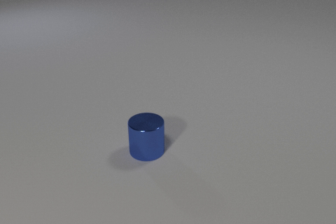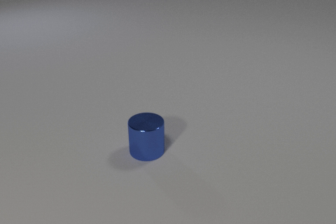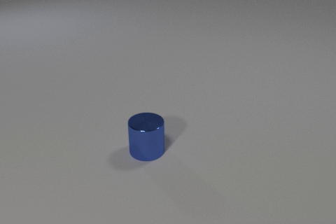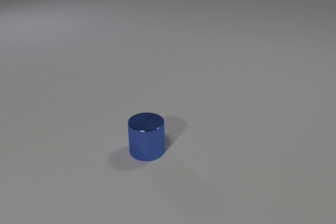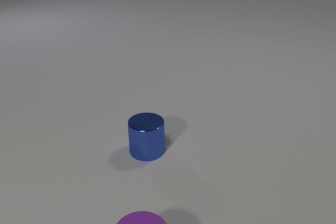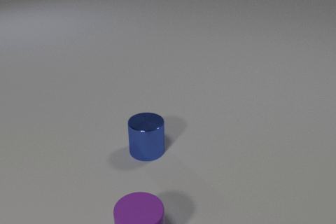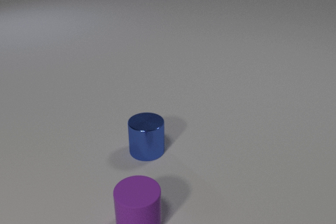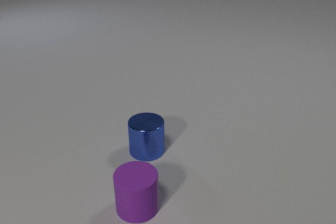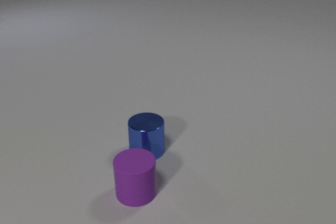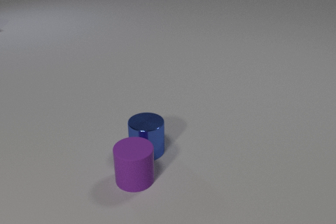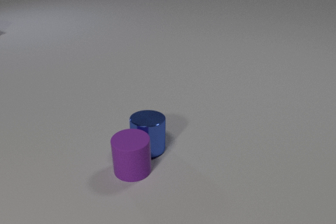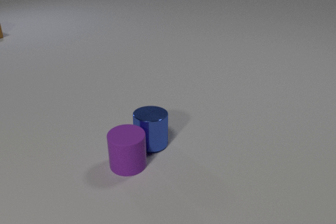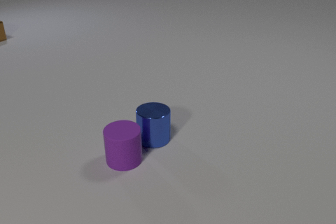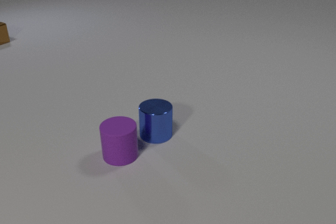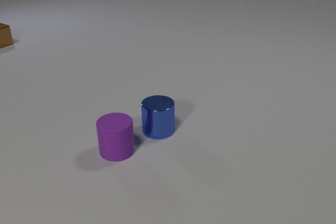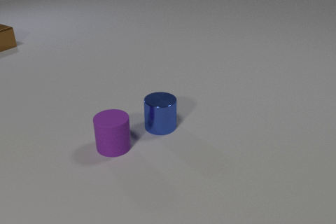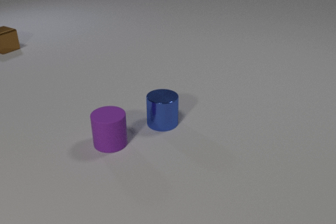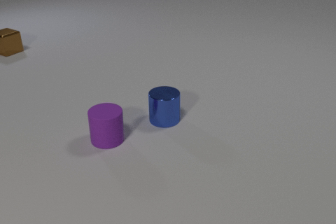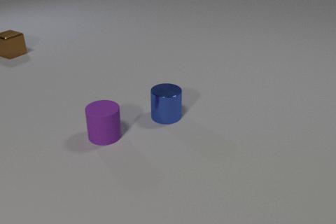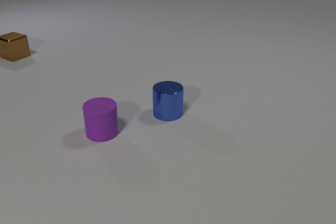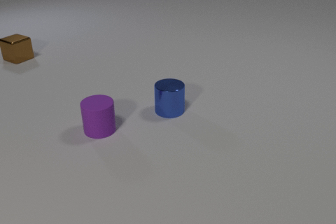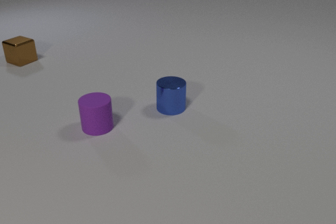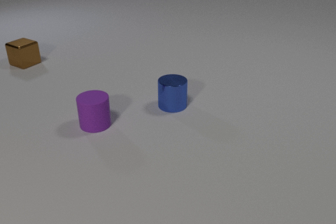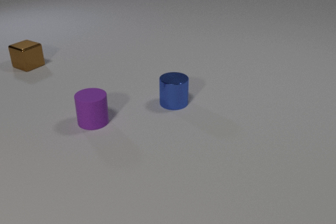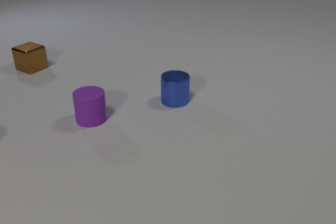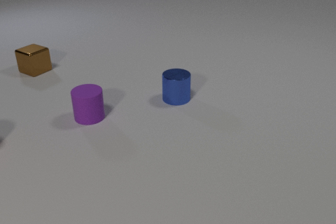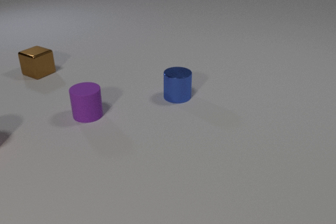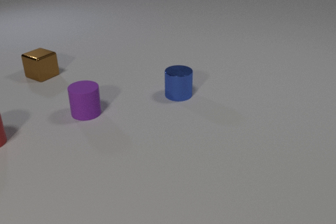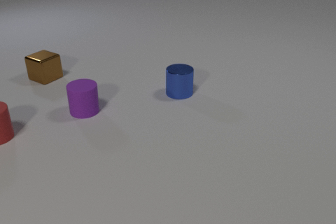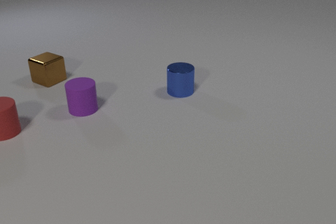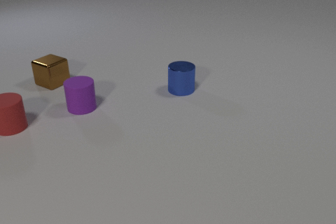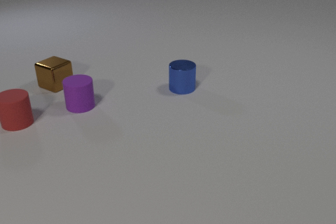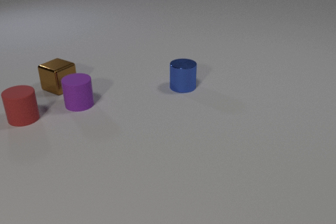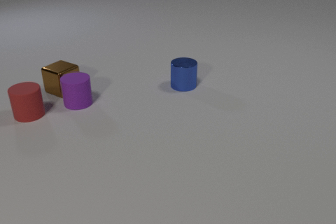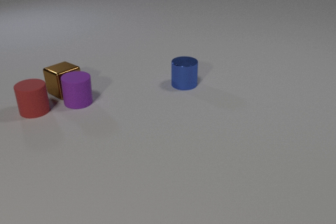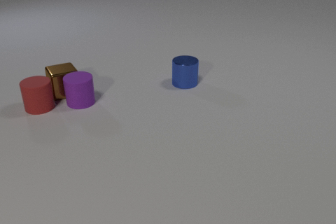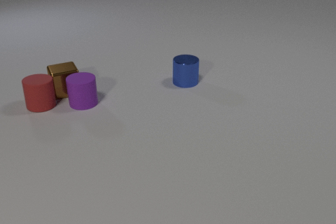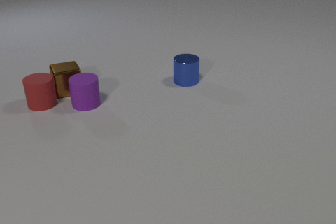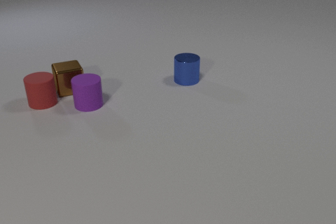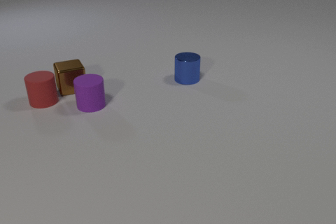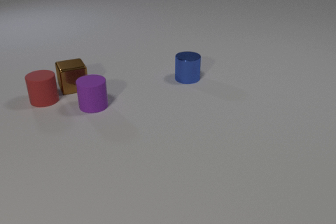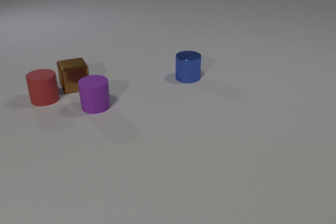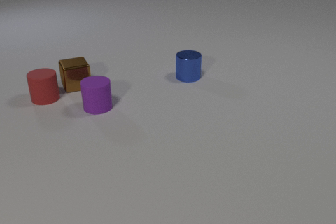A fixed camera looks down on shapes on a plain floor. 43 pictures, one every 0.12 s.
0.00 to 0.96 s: The purple rubber cylinder comes in at the bottom edge, slides away from the camera.
0.96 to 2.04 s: The purple rubber cylinder slides away from the camera. The blue metal cylinder slides away from the camera. The brown metal cube comes in at the left edge, slides toward the camera. The purple rubber cylinder and the blue metal cylinder collide.
2.04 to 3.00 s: The purple rubber cylinder slides away from the camera. The blue metal cylinder slides away from the camera. The brown metal cube slides toward the camera.
3.00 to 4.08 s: The purple rubber cylinder slides away from the camera. The blue metal cylinder slides away from the camera. The brown metal cube slides toward the camera and to the right. The red rubber cylinder comes in at the left edge, slides away from the camera and to the right. The purple rubber cylinder and the brown metal cube collide.
4.08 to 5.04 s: The purple rubber cylinder slides to the right and toward the camera. The blue metal cylinder slides away from the camera. The brown metal cube slides away from the camera and to the right, spins so that its near face slides to the left, clockwise seen from above. The red rubber cylinder slides away from the camera and to the right. The brown metal cube and the red rubber cylinder collide.
Are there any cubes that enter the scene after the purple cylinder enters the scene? yes.
Are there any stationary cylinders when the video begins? yes.
What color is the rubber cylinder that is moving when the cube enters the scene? purple.
